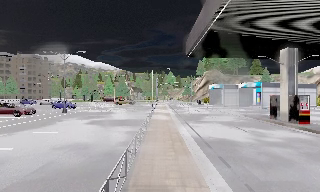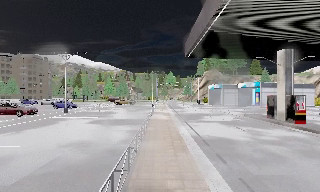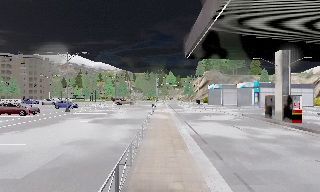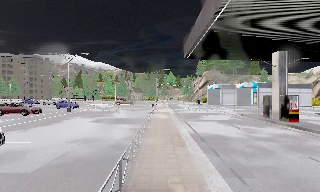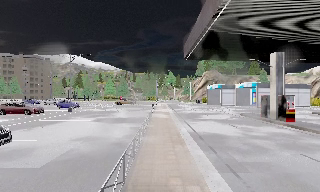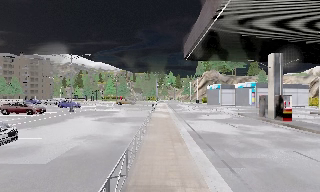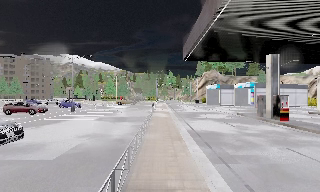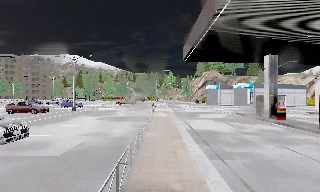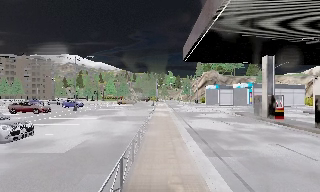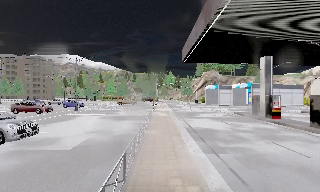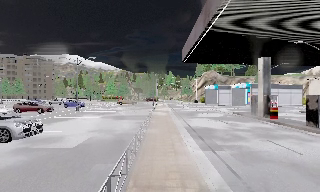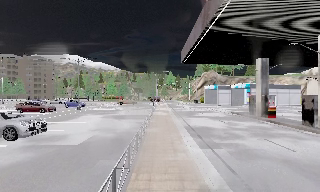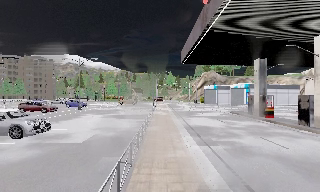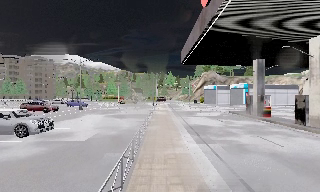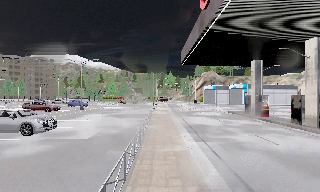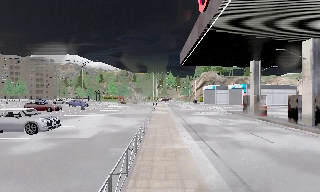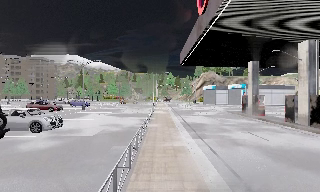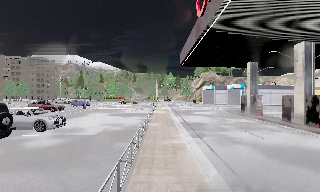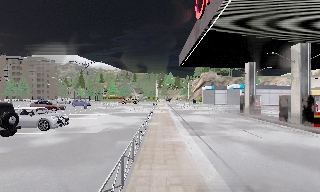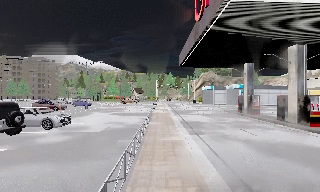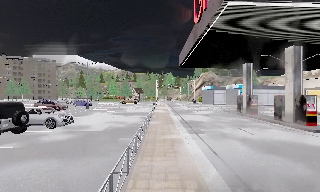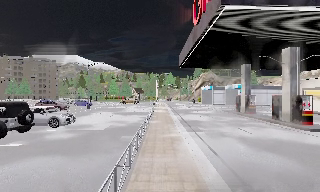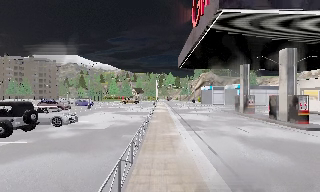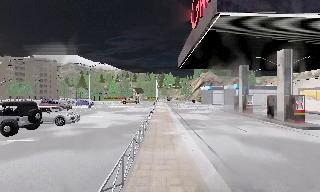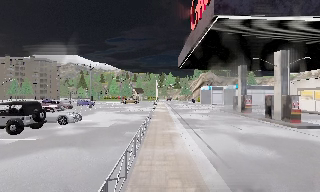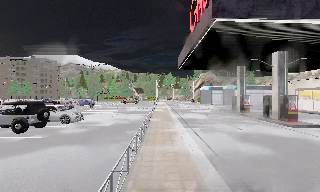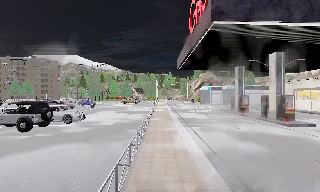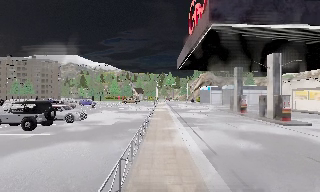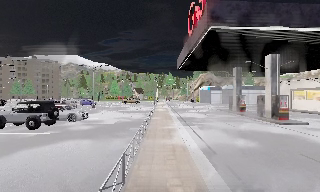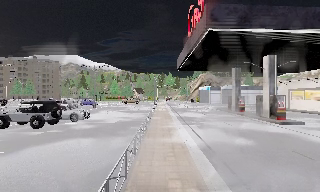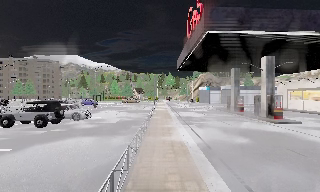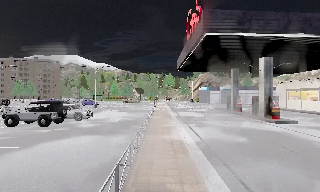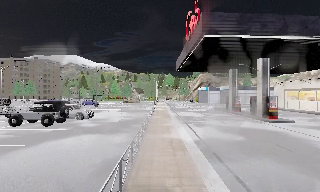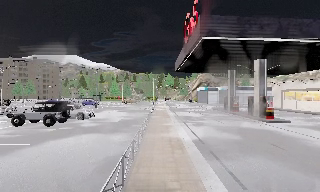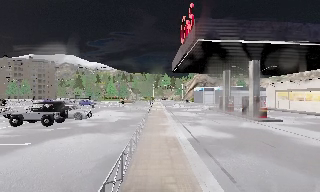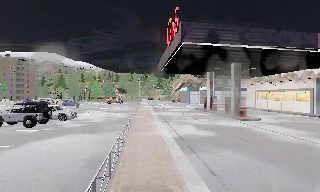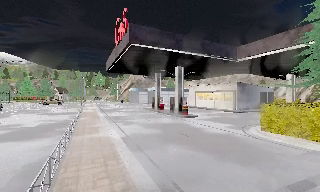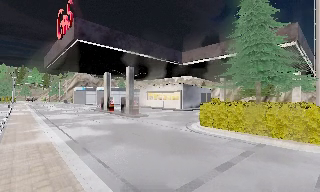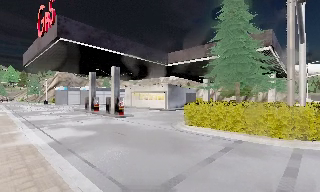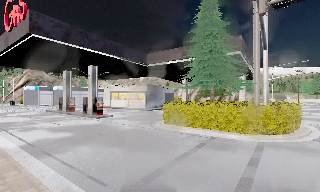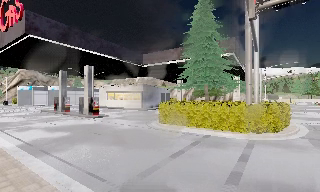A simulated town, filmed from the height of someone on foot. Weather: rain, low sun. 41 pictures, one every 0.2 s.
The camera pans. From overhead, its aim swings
clockwise.
The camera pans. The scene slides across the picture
to the left.
0.0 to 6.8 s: The camera travels backward, about 11 m, so what stands in front gets smaller.
6.8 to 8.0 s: The camera swings to its right by about 55 degrees, and the scene slides to the left. It travels backward, about 2 m.
The film runs backward here.
